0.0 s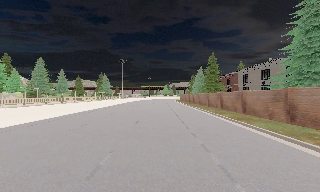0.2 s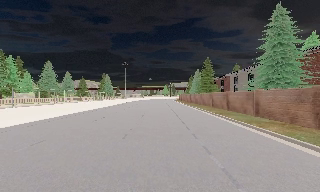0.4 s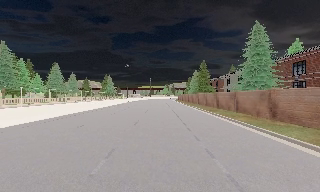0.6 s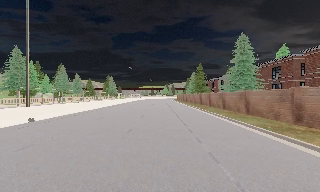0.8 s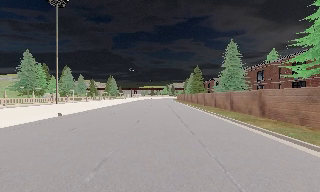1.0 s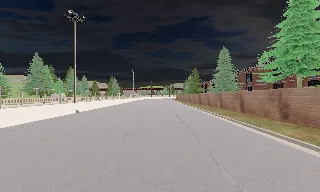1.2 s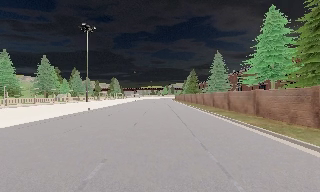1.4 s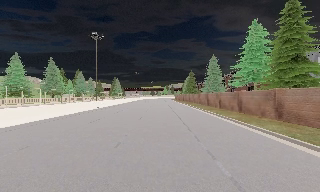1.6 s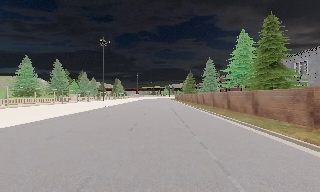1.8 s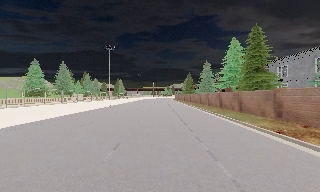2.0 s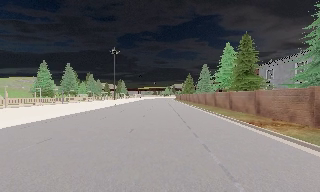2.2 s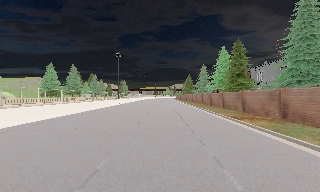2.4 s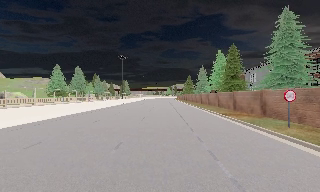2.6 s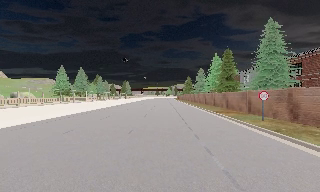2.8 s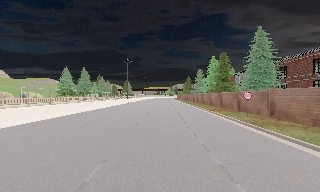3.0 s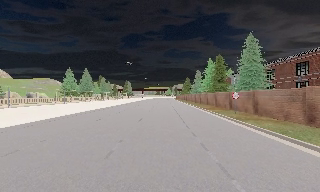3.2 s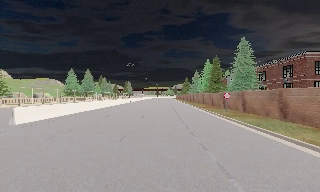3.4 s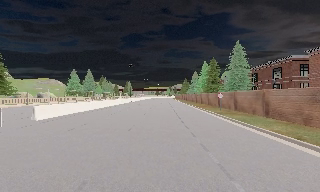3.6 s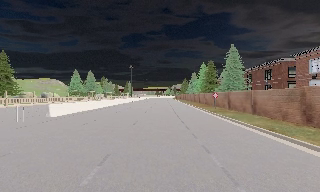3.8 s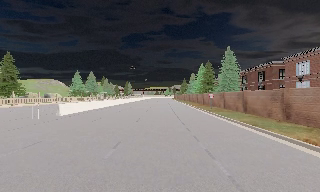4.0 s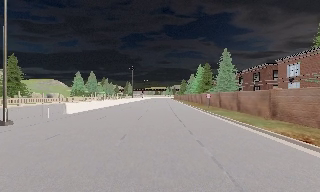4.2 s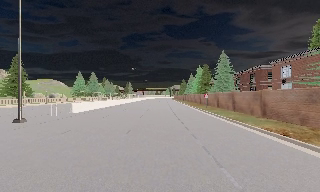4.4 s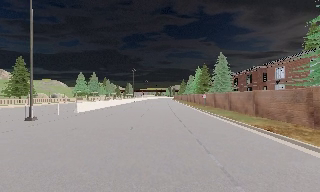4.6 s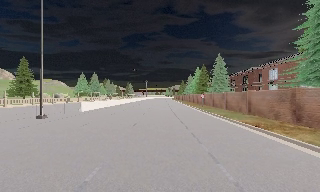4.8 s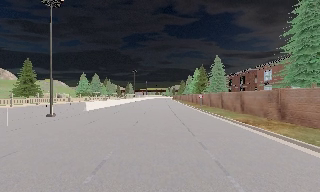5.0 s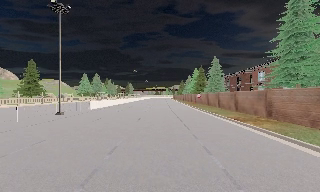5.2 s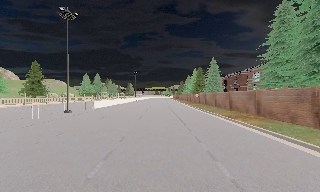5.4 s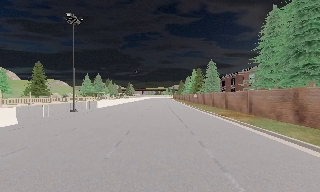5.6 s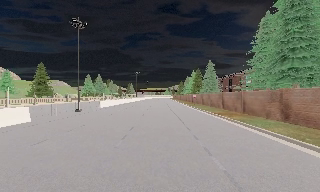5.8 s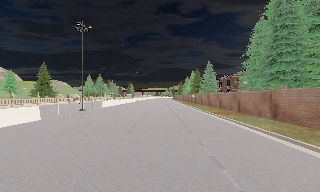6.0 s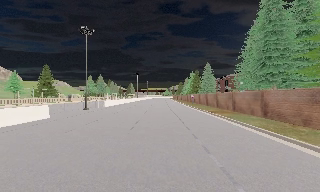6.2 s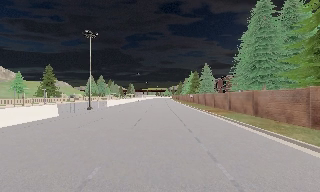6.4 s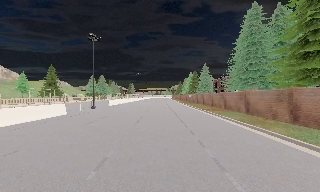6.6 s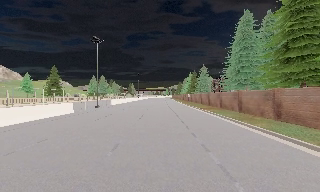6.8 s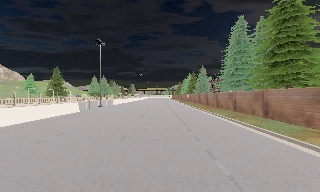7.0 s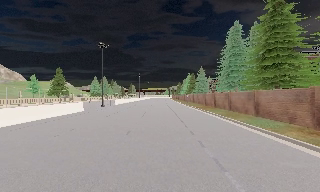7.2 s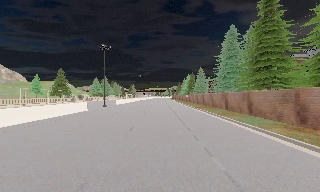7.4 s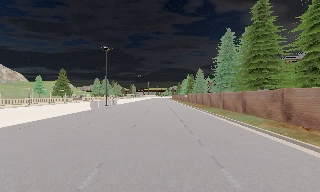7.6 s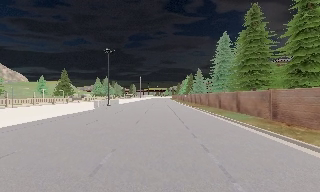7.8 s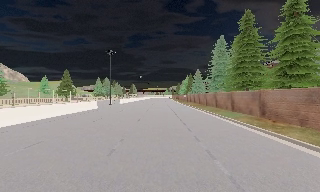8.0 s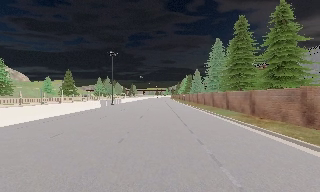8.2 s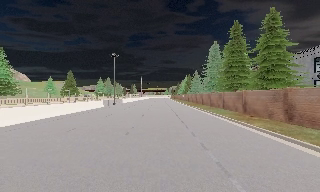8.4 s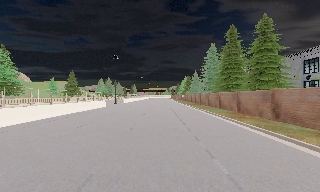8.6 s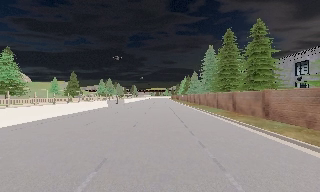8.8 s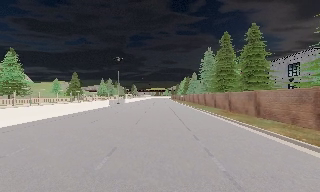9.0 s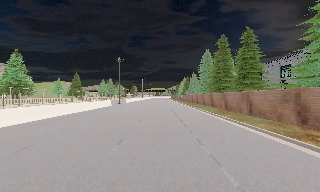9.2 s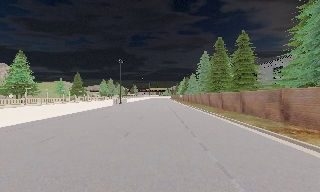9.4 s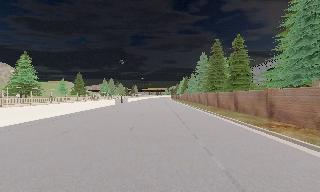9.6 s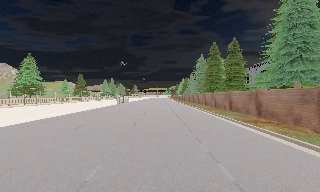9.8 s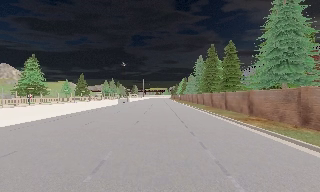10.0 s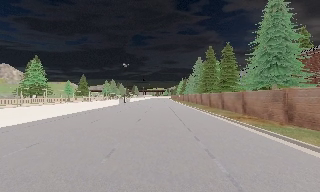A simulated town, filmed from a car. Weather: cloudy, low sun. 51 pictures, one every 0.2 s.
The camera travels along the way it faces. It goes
backward.
0.0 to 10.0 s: The camera travels backward, about 90 m, so what stands in front gets smaller. It loses speed.
The film runs backward here.
